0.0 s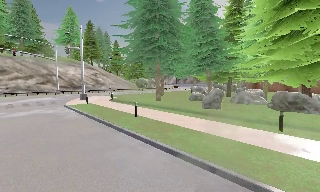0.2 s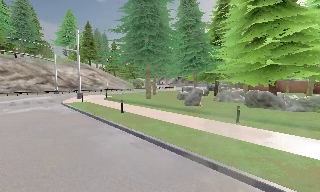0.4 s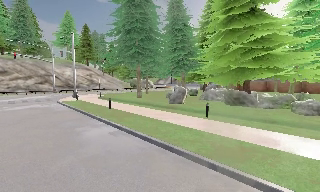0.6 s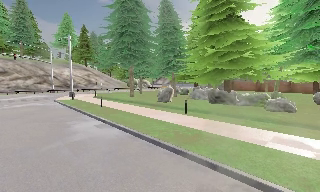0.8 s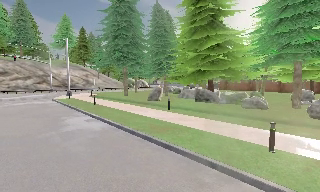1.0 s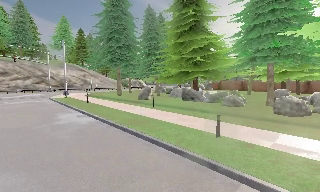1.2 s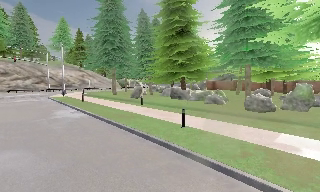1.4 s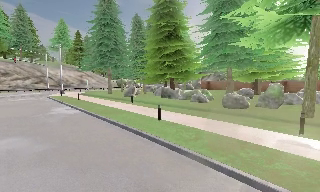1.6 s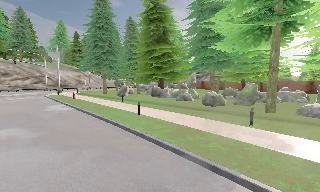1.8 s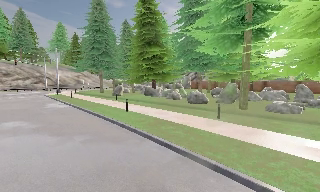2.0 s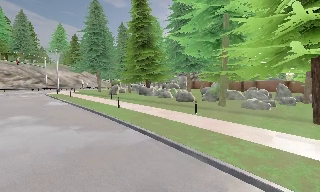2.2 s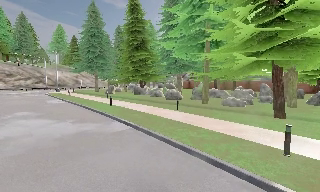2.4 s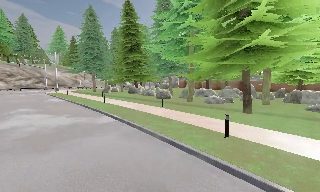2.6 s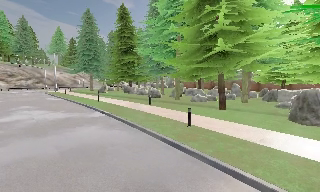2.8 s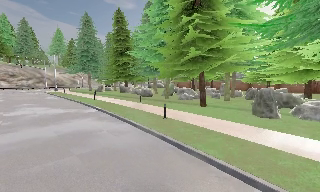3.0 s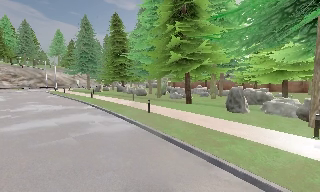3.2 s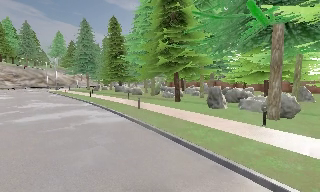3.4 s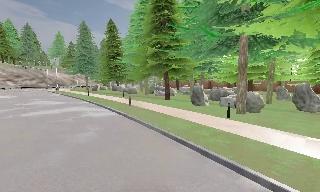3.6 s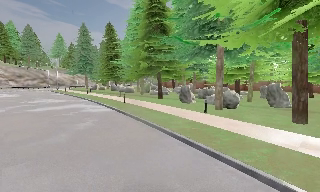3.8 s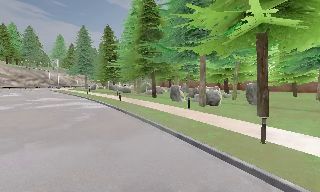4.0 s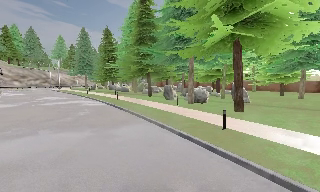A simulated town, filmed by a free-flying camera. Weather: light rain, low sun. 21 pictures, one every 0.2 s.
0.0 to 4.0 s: The camera travels backward and to its right, about 35 m, so what stands in front gets smaller.
The film runs backward here.
